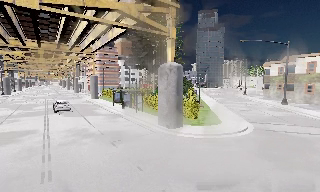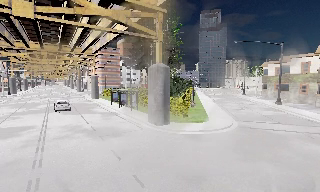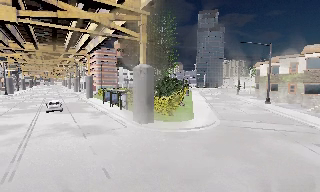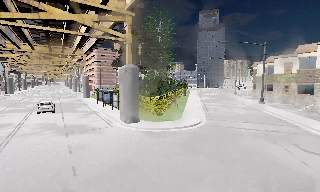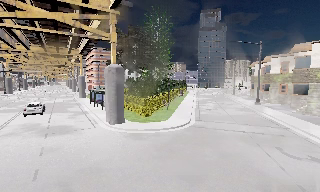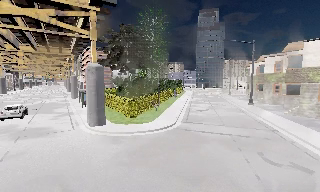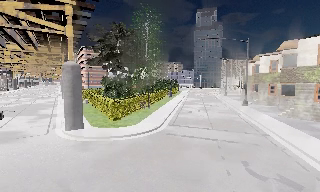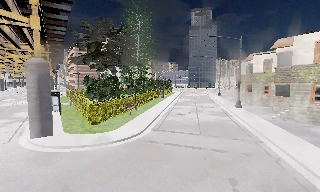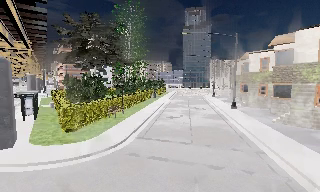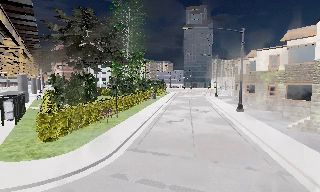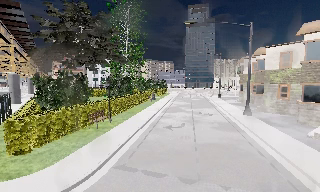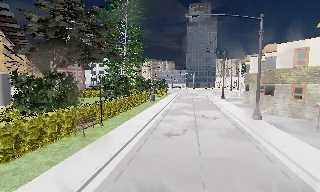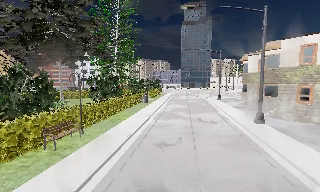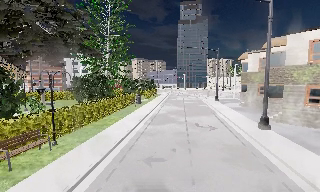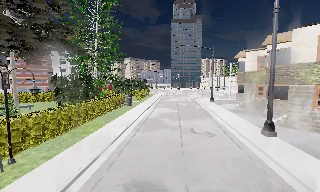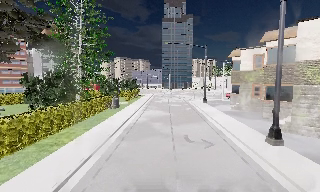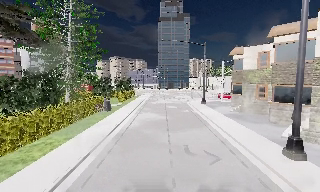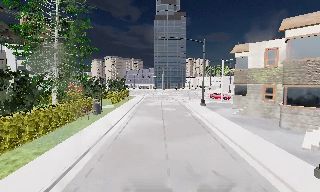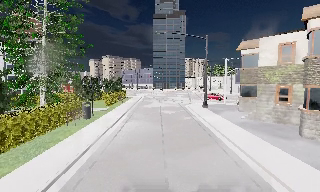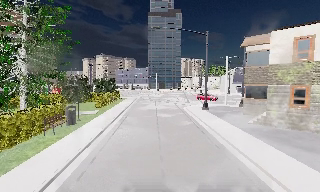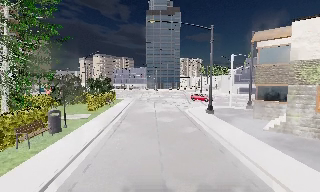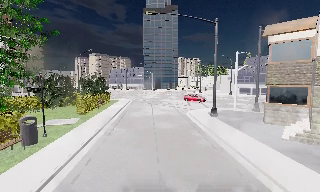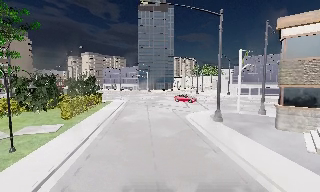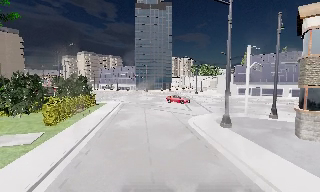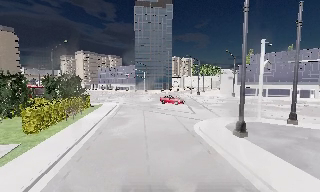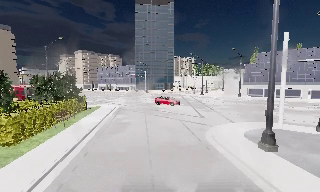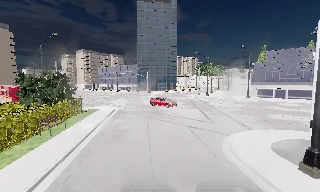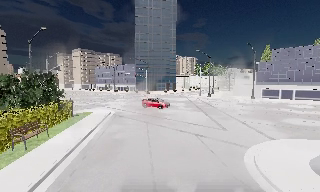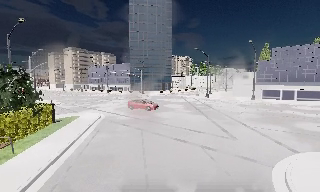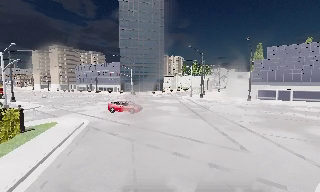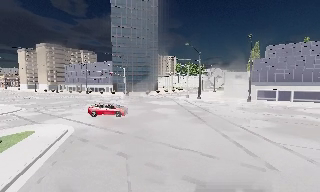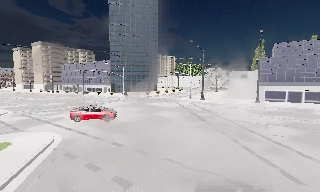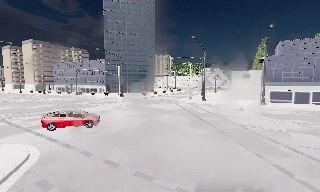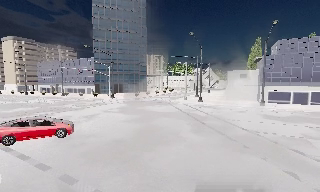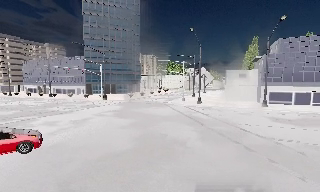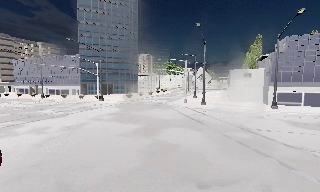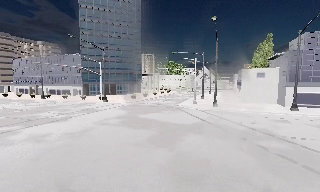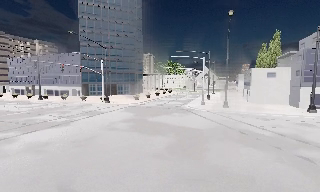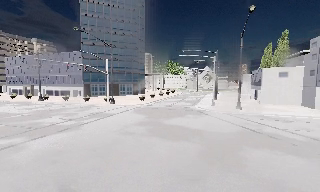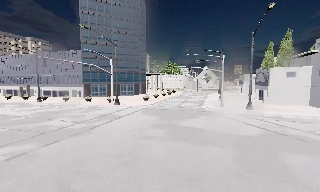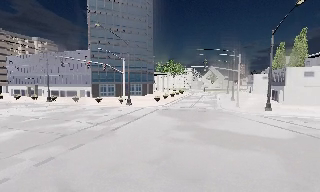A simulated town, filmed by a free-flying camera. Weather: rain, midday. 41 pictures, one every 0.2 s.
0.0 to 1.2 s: The camera travels to its right, about 9 m, so close, fixed things drift to the left.
1.2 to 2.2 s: The camera travels forward, about 10 m, so what stands in front looms larger.
2.2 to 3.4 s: The scene slides to the left, as the camera pans about 10 degrees to its right. It travels forward, about 12 m, so what stands in front looms larger.
3.4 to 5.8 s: The camera pans to its right, which is clockwise from overhead, by about 10 degrees. It travels forward, about 25 m, so what stands in front looms larger.
5.8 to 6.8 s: The camera pans to its right, which is clockwise from overhead, by about 10 degrees. It travels forward, about 11 m, so what stands in front looms larger.
6.8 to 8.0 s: The camera travels to its left and forward, about 12 m, so close, fixed things drift to the right.
The film runs backward here.
